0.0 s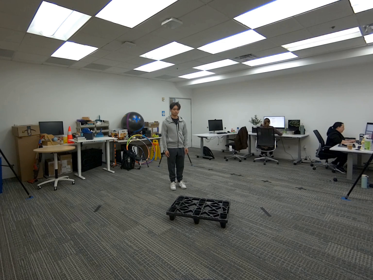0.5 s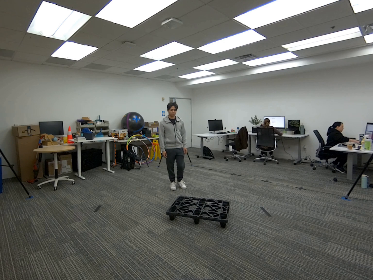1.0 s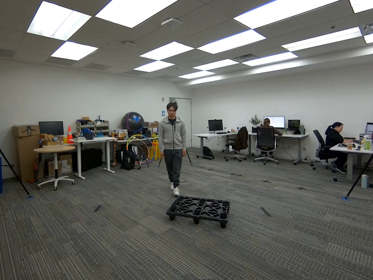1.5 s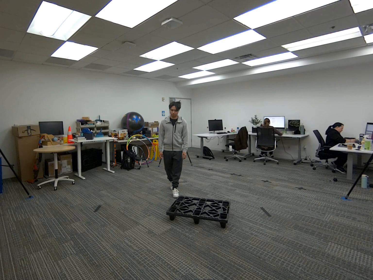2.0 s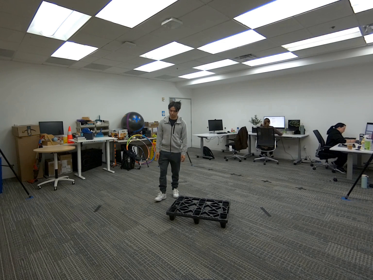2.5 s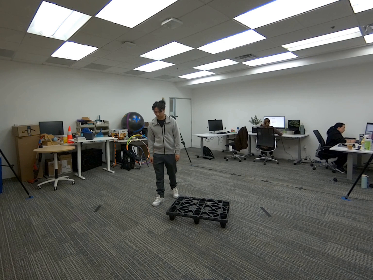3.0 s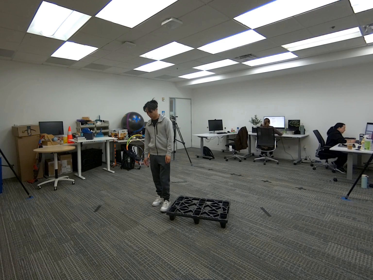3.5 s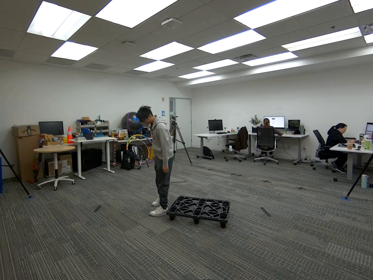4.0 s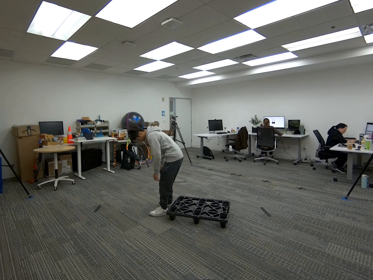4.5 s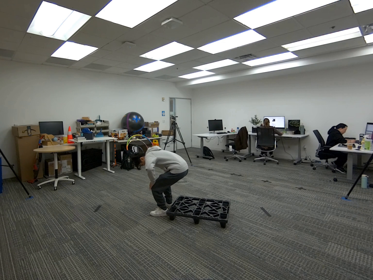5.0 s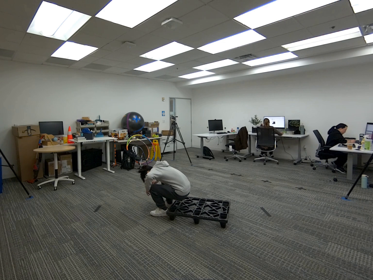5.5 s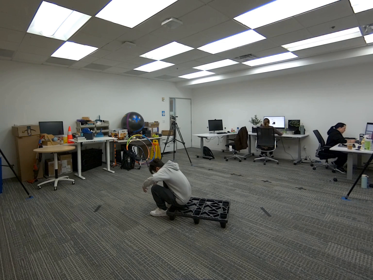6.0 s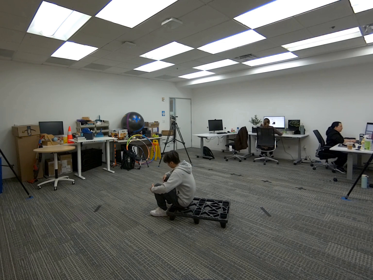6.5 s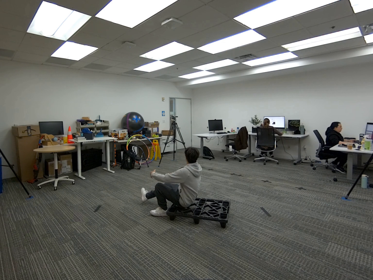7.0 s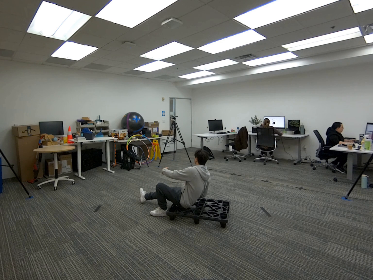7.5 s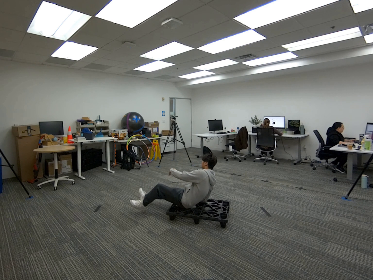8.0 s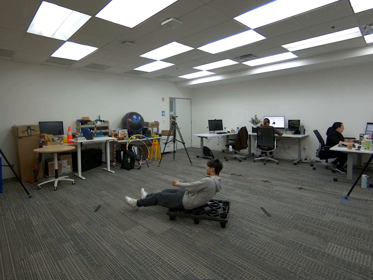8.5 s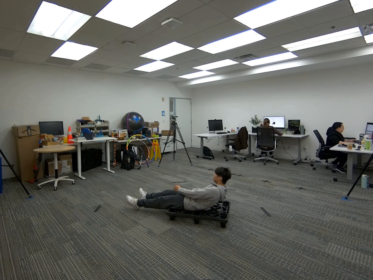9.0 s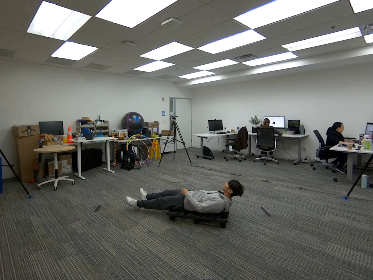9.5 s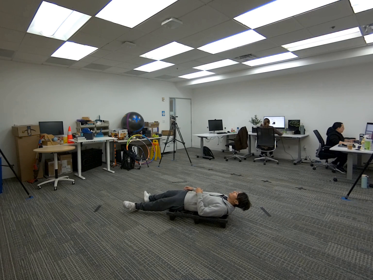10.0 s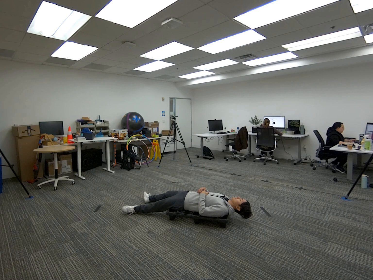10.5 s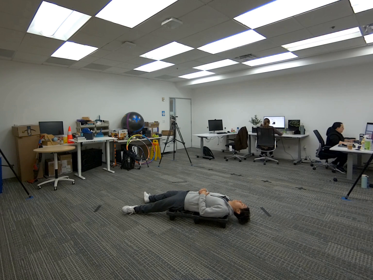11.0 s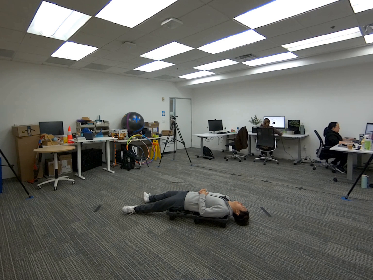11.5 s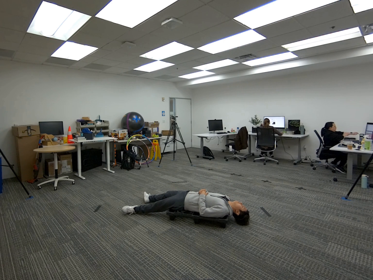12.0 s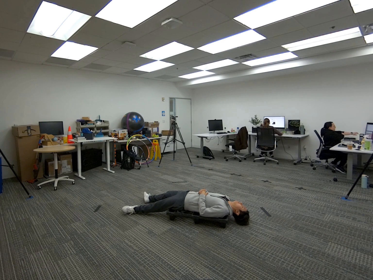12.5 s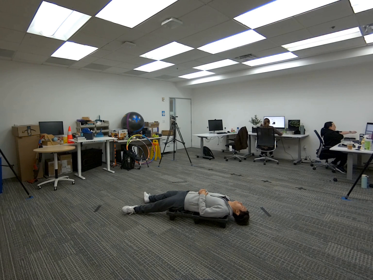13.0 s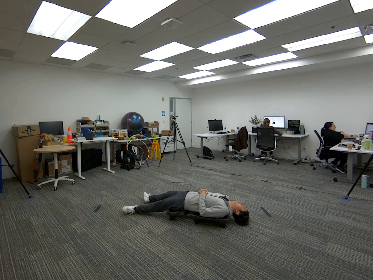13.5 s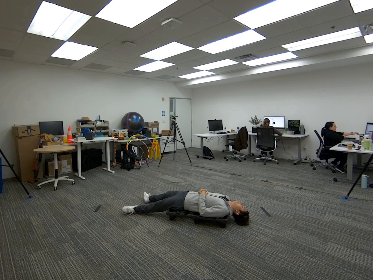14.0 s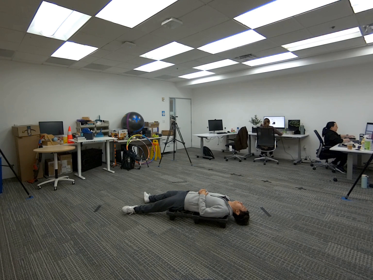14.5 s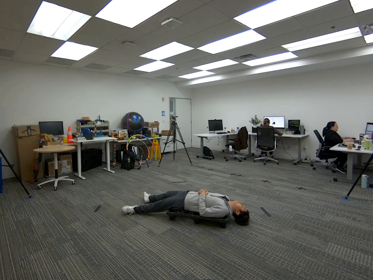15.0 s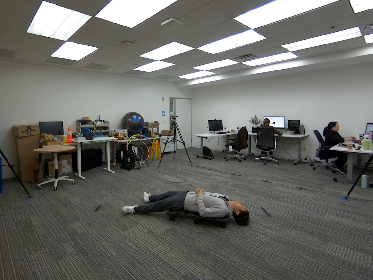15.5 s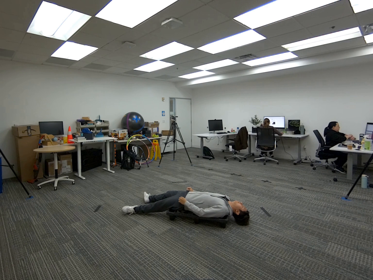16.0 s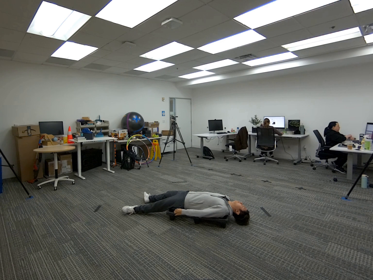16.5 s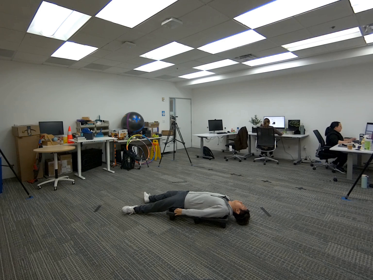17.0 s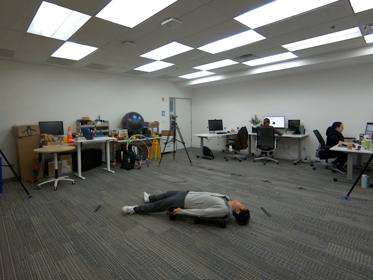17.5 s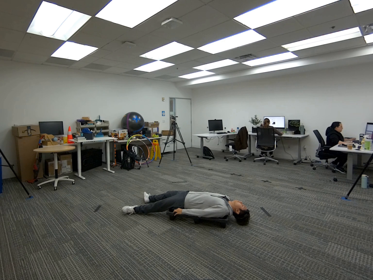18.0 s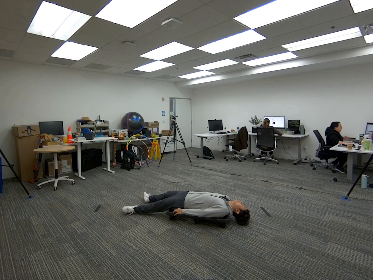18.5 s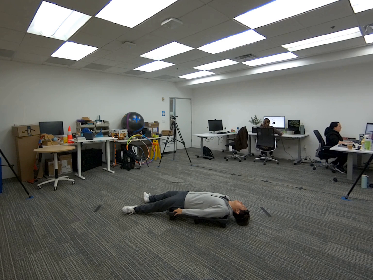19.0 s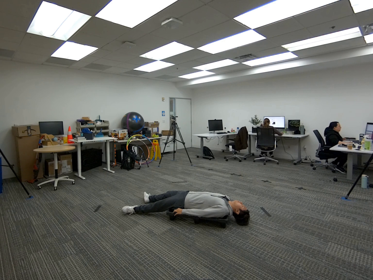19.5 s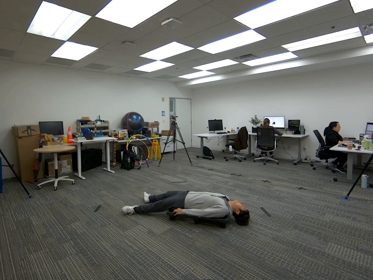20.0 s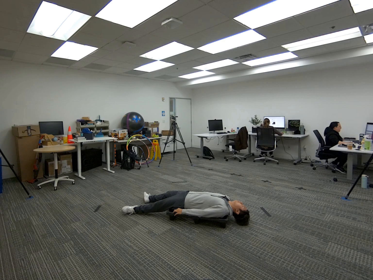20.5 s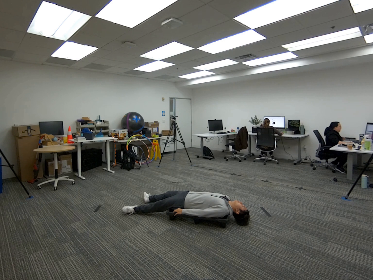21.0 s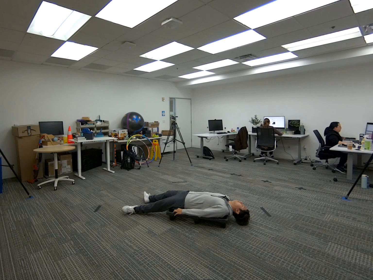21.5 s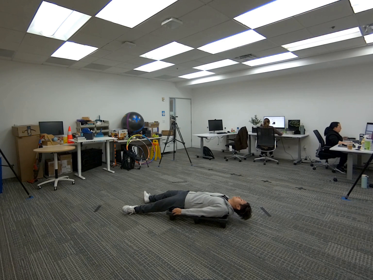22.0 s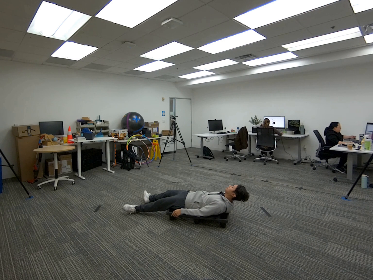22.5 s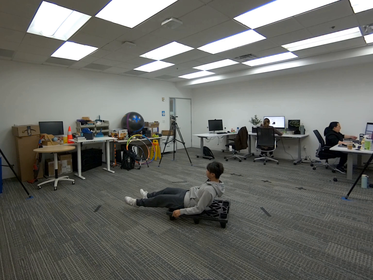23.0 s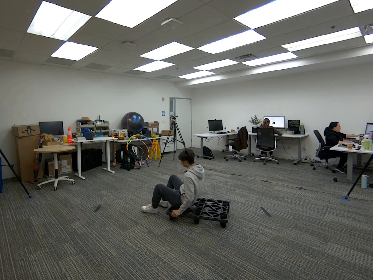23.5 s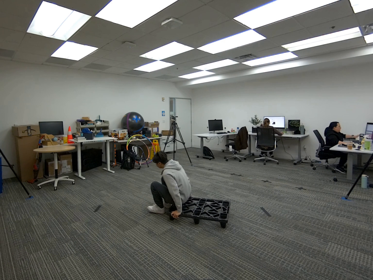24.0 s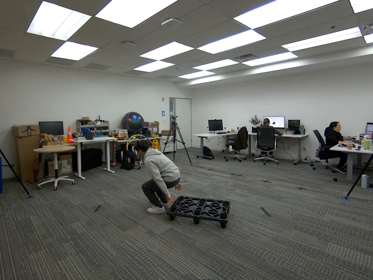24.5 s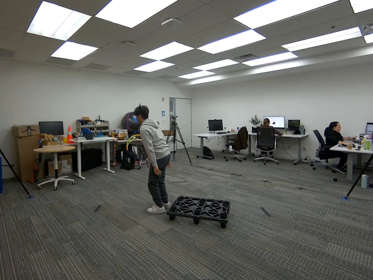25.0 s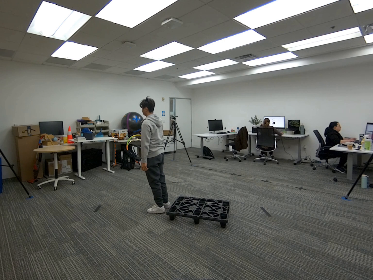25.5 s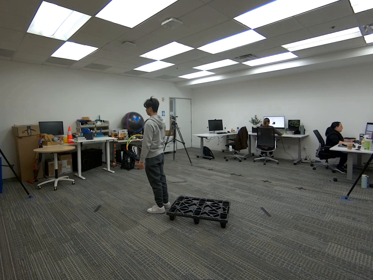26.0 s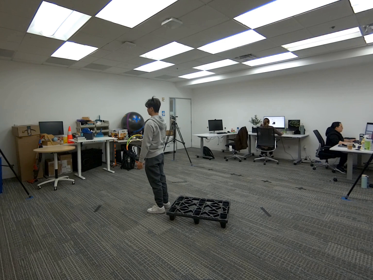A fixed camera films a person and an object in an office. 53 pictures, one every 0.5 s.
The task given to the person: Walk over to the platform on the ground and lay on the platform. Stand up when done.
